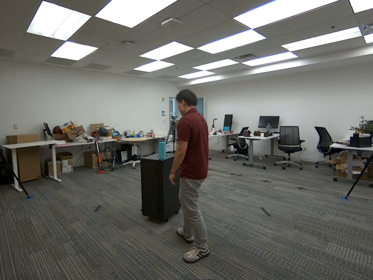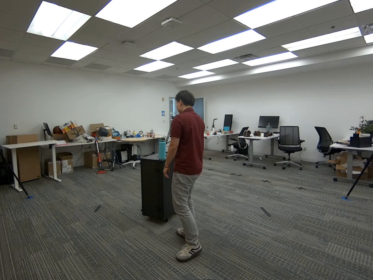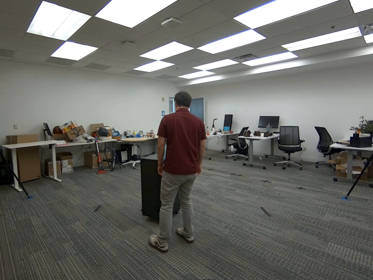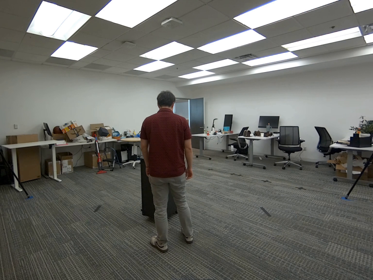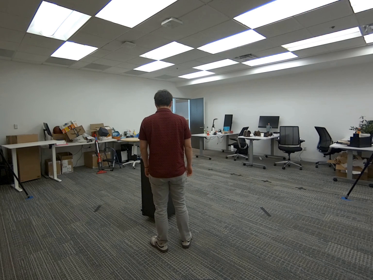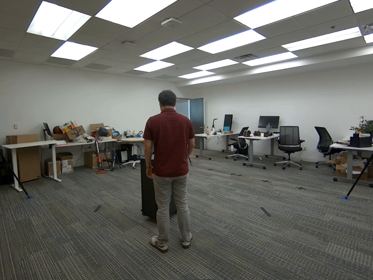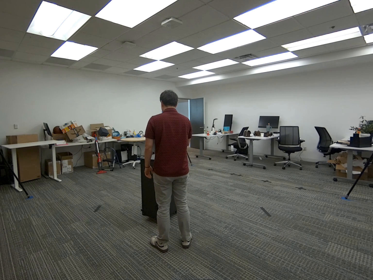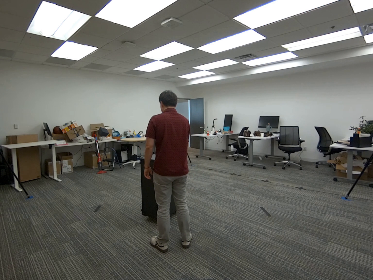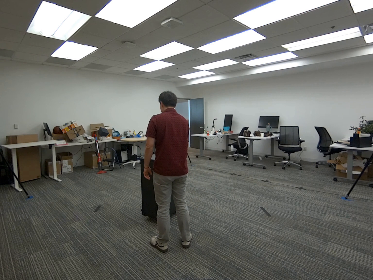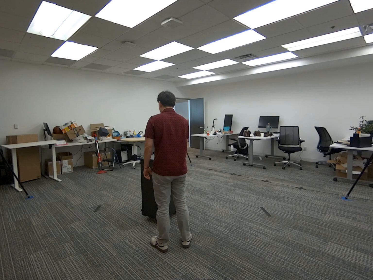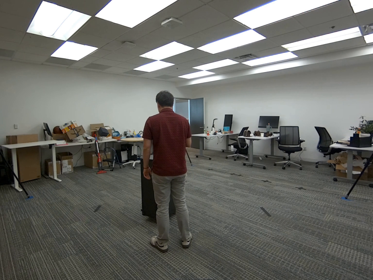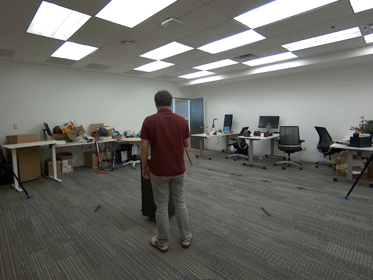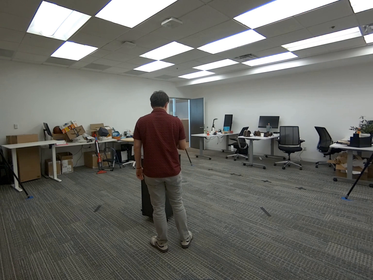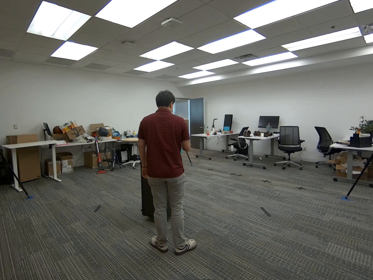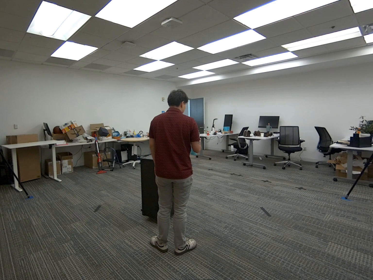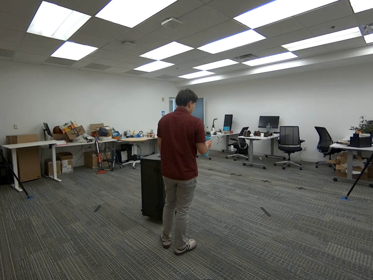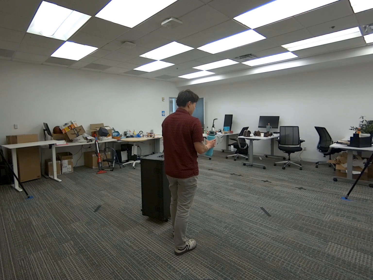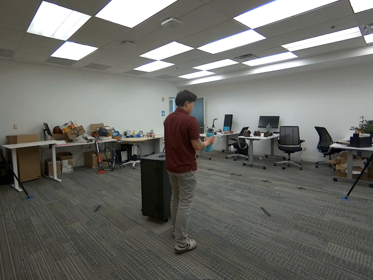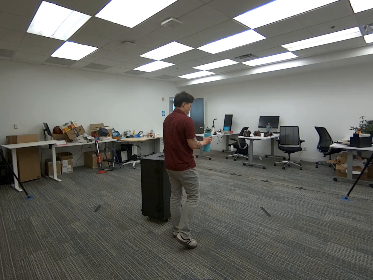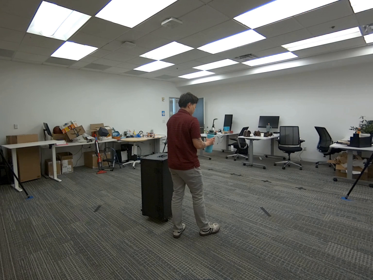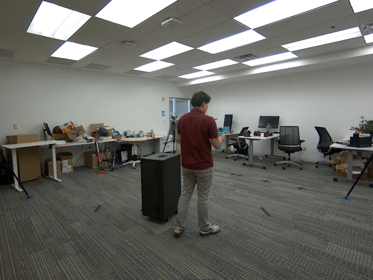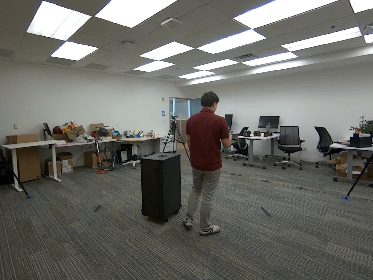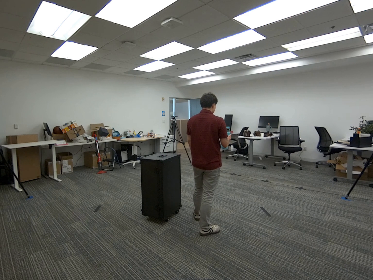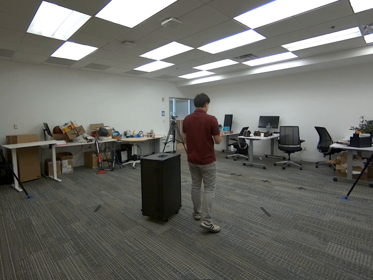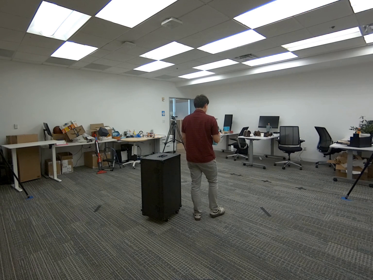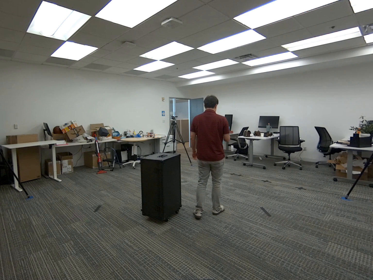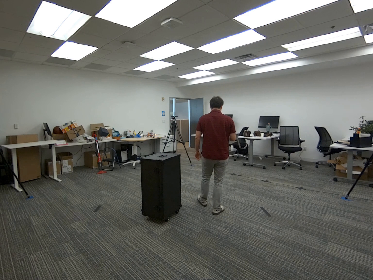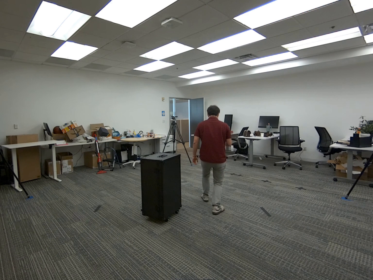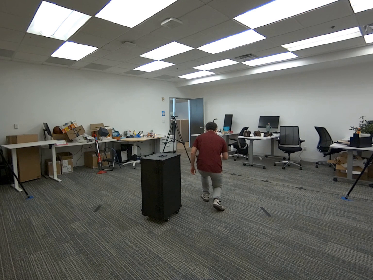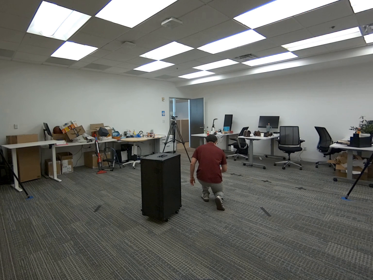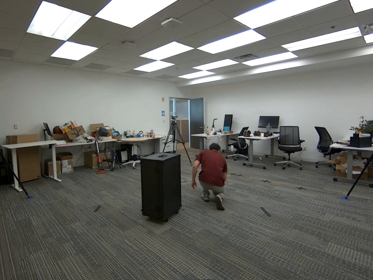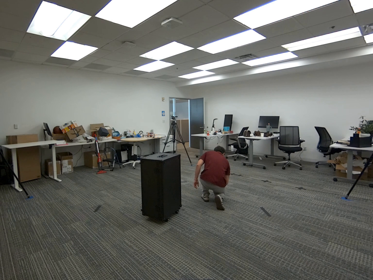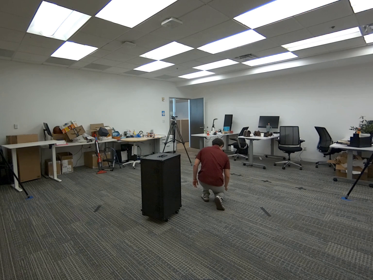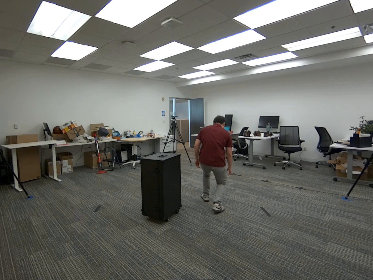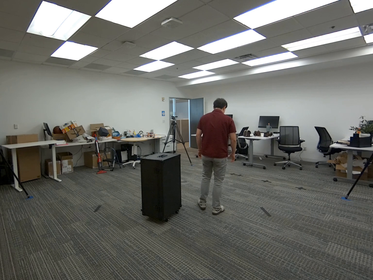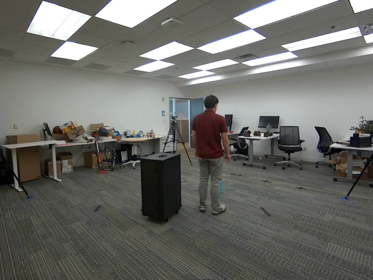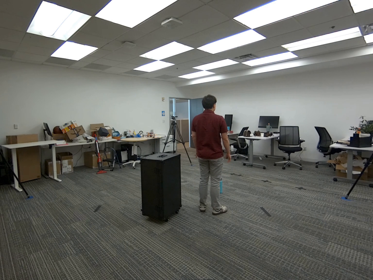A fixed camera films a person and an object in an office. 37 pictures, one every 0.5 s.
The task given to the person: Walk to the cyan water bottle on the G1 box. Pick up the bottle with your right hand, and place it on the ground.
